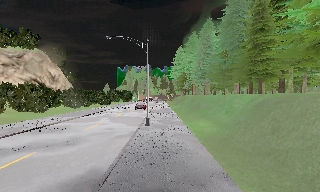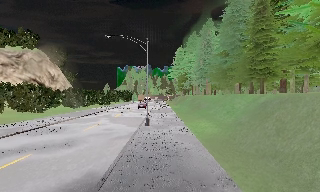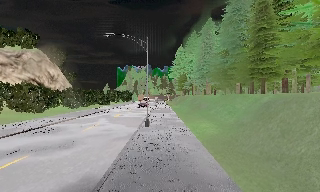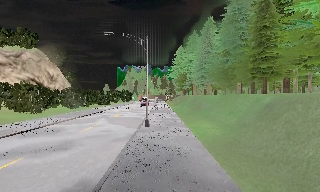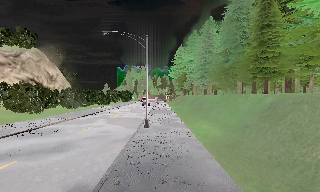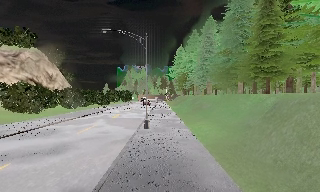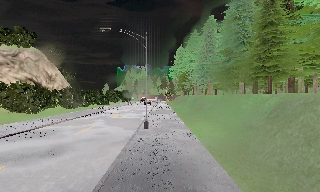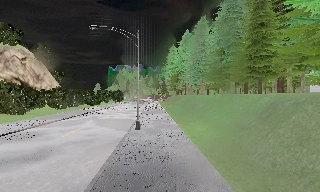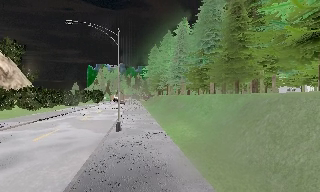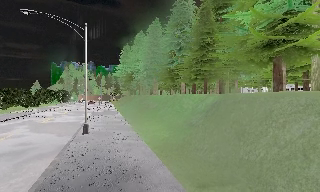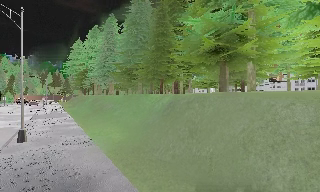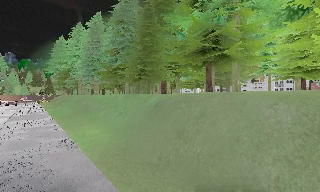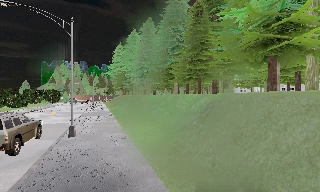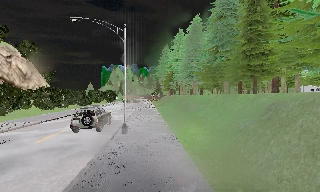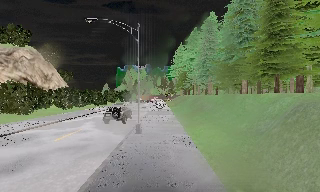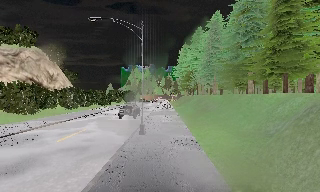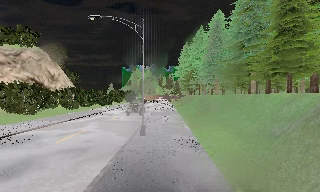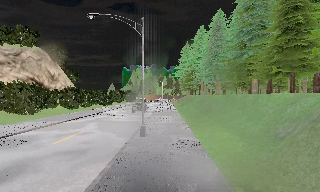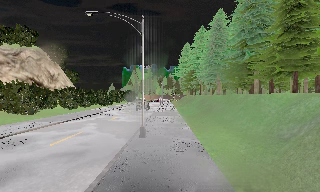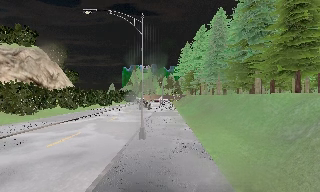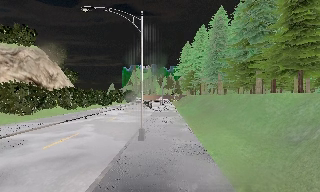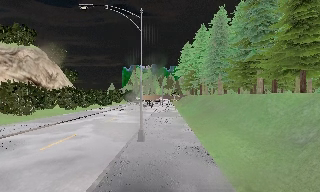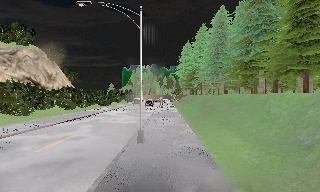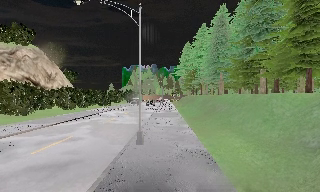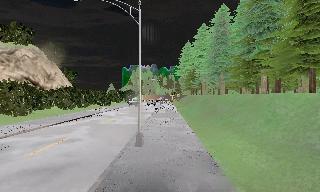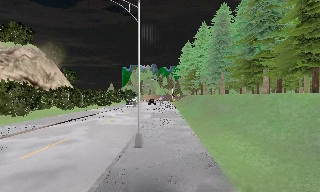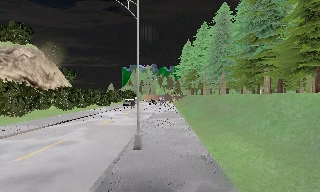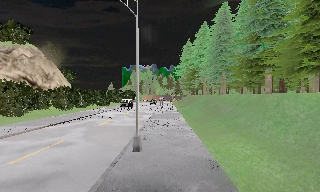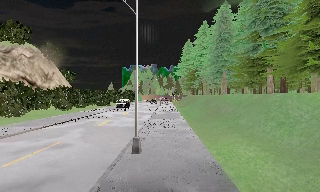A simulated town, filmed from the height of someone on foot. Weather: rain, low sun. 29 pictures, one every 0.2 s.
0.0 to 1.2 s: The camera travels forward, about 1.5 m, so what stands in front looms larger.
1.2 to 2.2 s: The camera pans to its right, which is clockwise from overhead, by about 40 degrees. It travels forward, about 1 m.
2.2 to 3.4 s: The scene slides to the right, as the camera pans about 40 degrees to its left. It travels forward, about 1.5 m.
3.4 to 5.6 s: The camera travels forward, about 3 m, so what stands in front looms larger.
The film runs forward here.
